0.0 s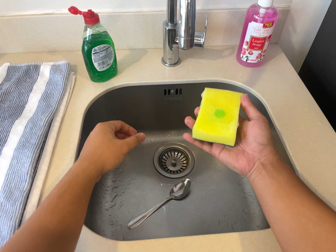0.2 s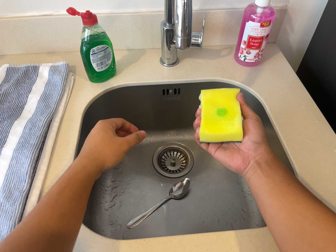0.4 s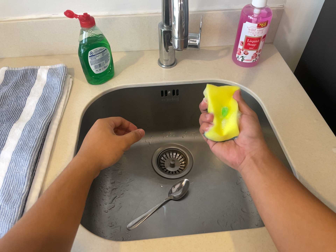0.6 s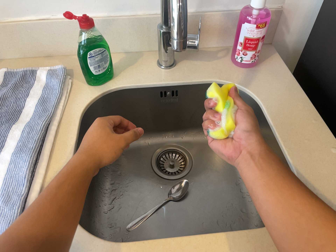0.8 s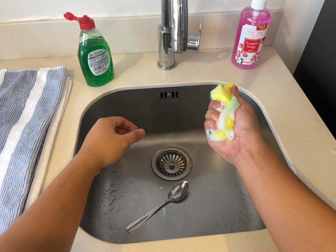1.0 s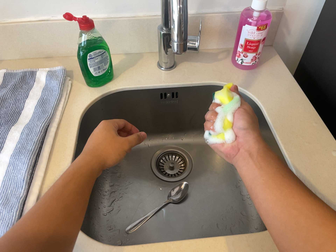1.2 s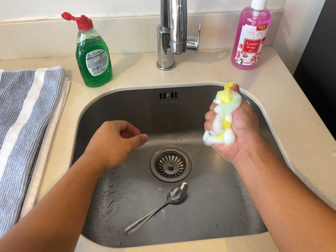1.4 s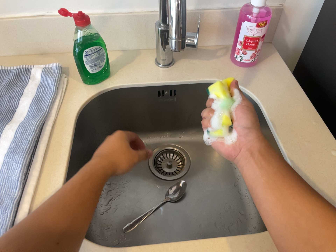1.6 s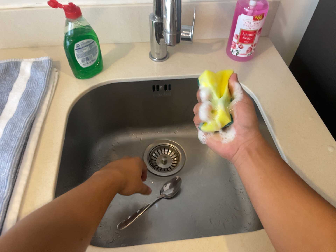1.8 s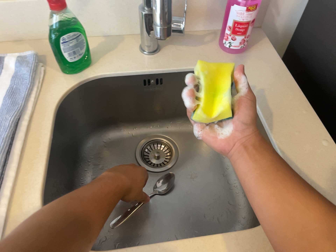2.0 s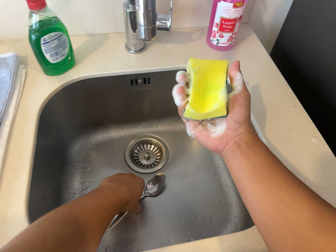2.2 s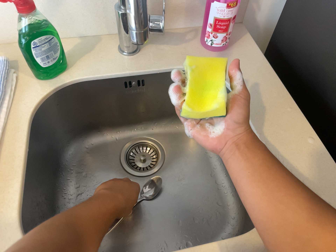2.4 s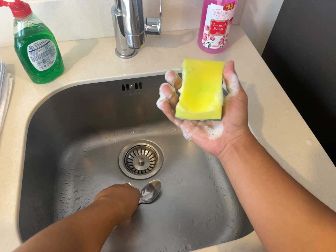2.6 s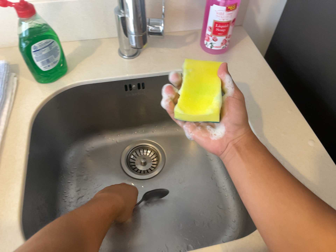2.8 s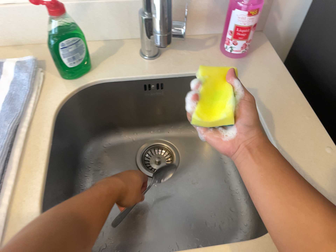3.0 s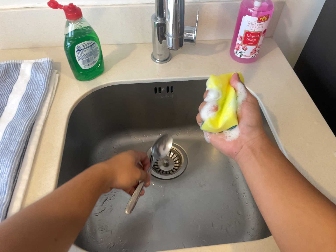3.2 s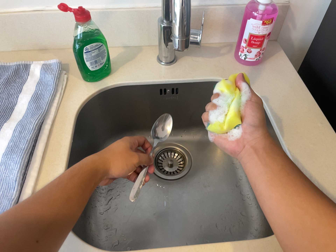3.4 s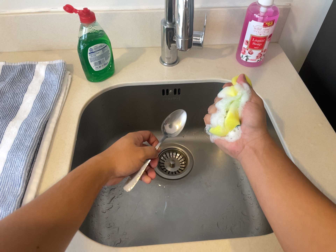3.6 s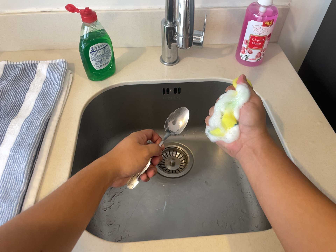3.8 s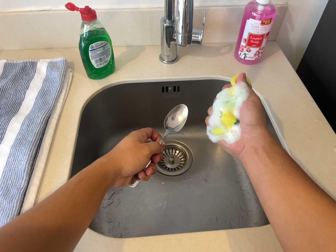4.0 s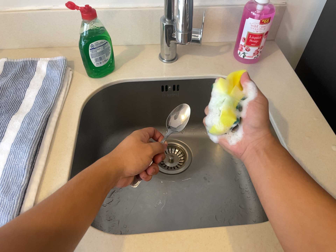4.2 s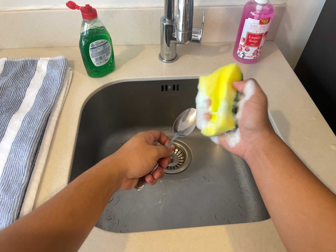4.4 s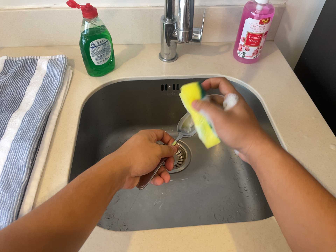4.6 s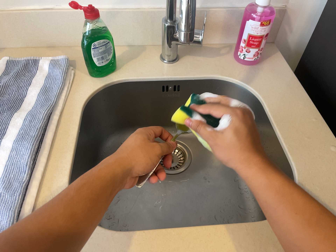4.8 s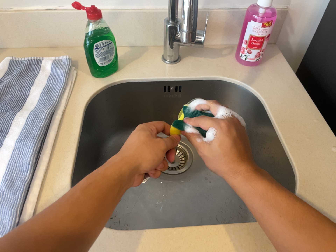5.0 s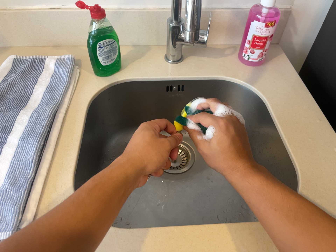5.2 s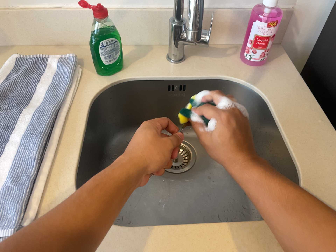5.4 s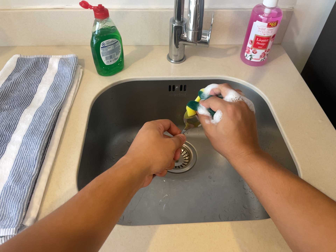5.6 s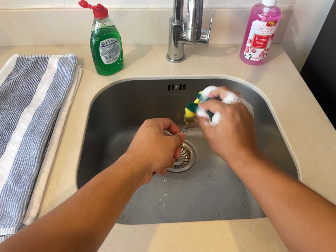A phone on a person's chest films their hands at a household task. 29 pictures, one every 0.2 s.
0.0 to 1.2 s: The camera keeps its place and its aim.
1.2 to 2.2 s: The camera travels forward, about 6 cm, so what stands in front looms larger.
2.2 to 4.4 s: The camera travels backward and toward the bottom of its view, about 8 cm, so what stands in front gets smaller.
4.4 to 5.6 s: The camera keeps its place and its aim.
The film runs forward here.
